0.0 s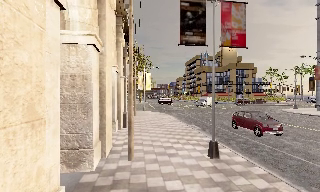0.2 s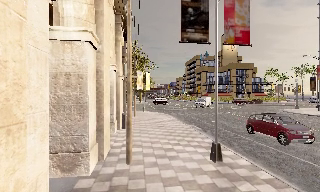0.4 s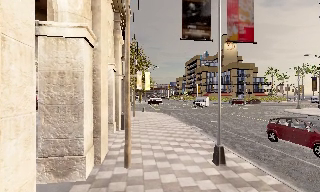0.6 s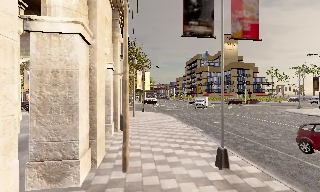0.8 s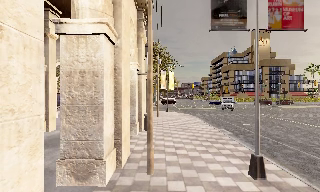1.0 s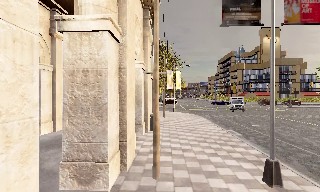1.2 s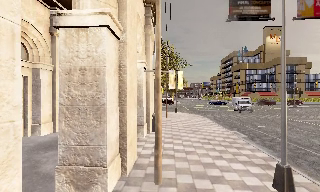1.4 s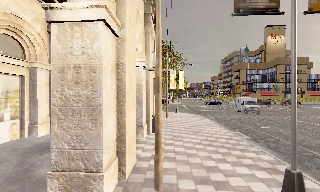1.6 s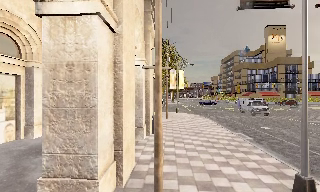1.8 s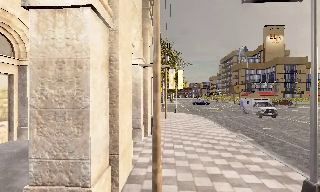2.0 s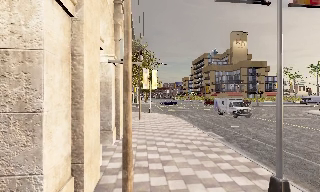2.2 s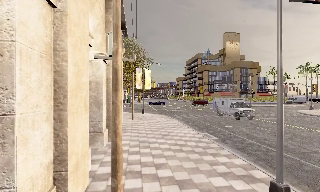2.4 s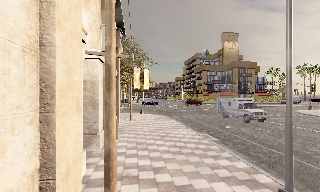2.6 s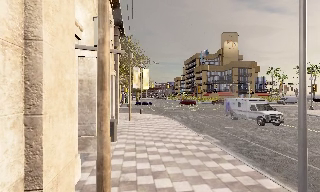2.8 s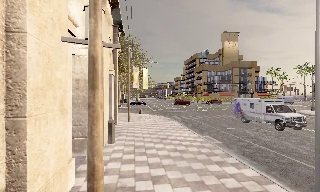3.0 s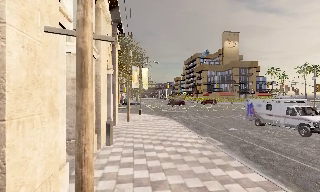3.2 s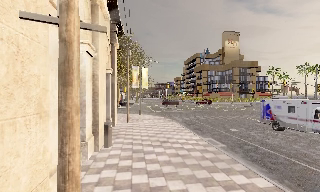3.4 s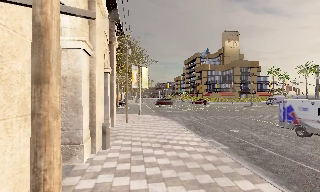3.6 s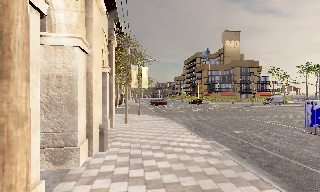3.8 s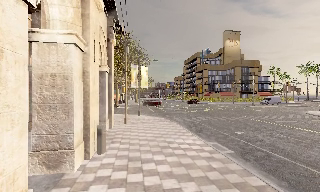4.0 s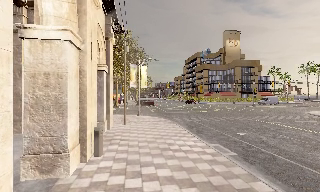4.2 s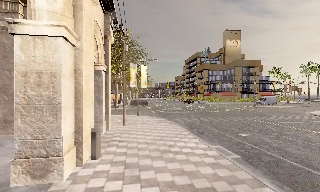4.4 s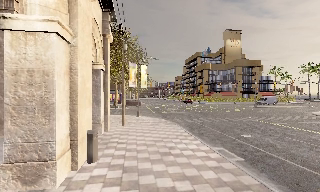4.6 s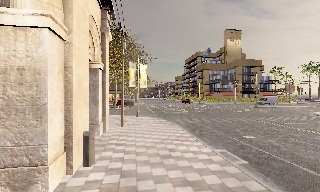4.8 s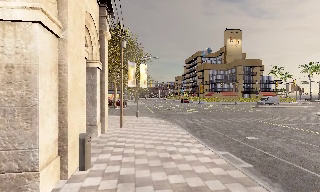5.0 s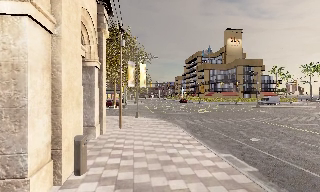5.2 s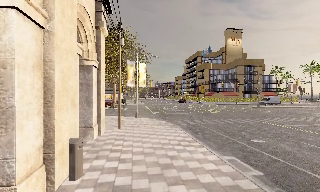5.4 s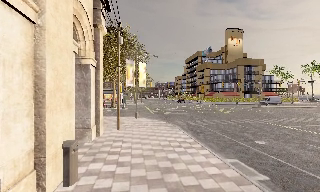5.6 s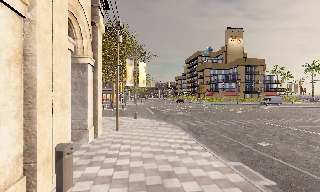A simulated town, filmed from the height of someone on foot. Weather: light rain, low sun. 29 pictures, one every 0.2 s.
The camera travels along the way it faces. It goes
forward.
0.0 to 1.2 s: The camera swings to its left by about 10 degrees, and the scene slides to the right. It travels forward, about 2 m, so what stands in front looms larger.
1.2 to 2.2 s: The scene slides to the left, as the camera pans about 10 degrees to its right. It travels forward, about 1.5 m, so what stands in front looms larger.
2.2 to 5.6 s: The camera travels forward, about 5 m, so what stands in front looms larger.
The film runs forward here.
